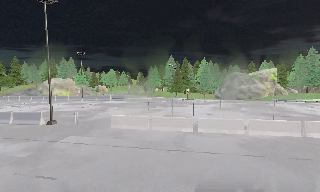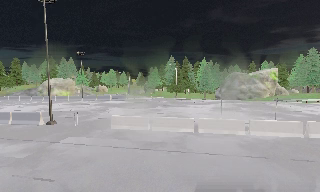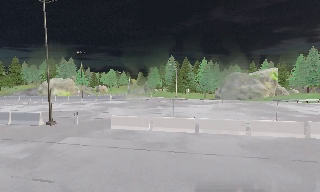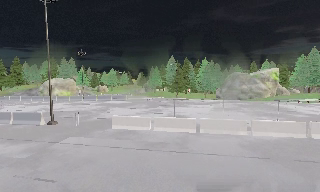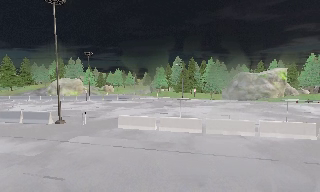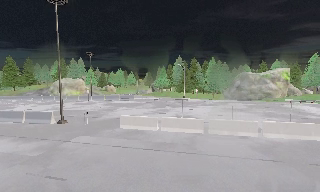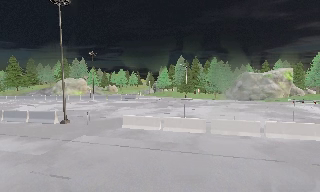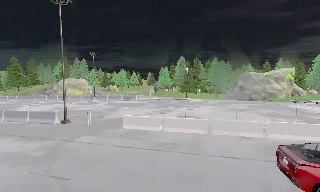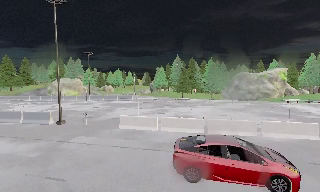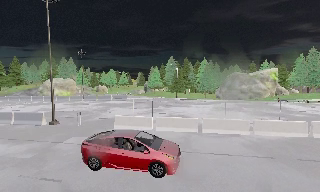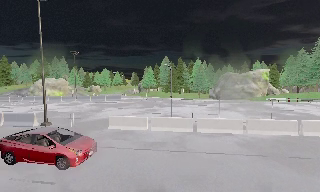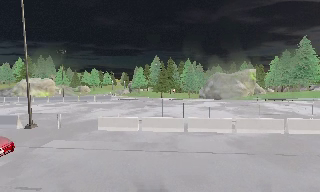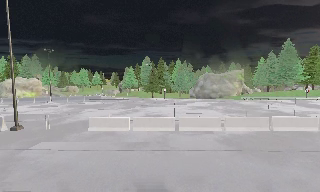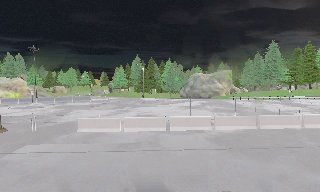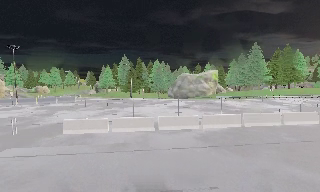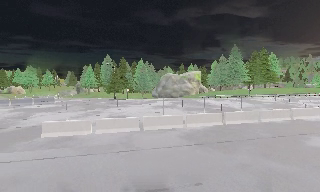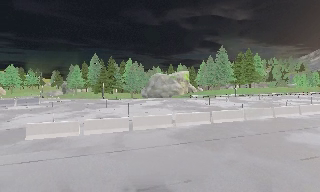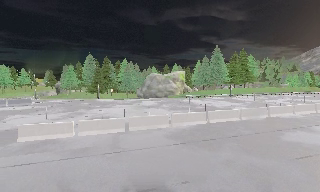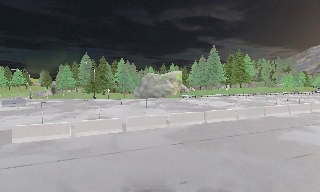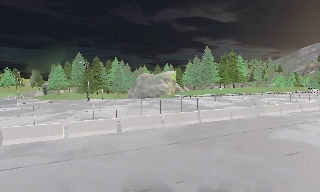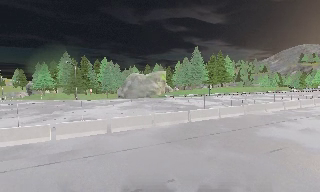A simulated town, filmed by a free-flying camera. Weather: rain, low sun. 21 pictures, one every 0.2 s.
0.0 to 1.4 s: The camera shifts only a little, or ends up much as it began.
1.4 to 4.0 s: The camera pans to its right, which is clockwise from overhead, by about 40 degrees. It travels to its left, about 0.5 m.
The film runs backward here.
